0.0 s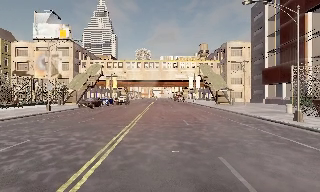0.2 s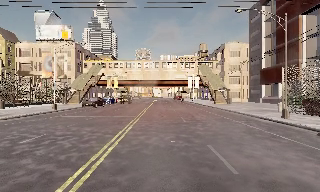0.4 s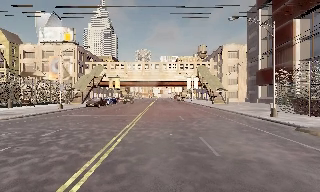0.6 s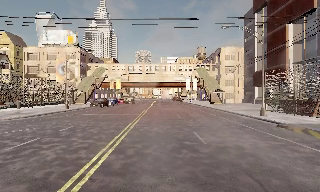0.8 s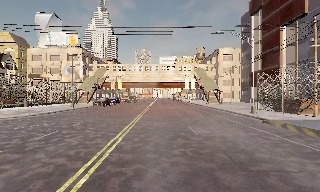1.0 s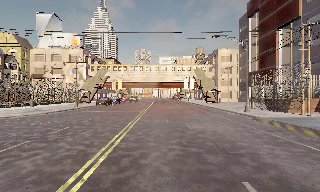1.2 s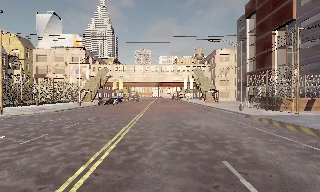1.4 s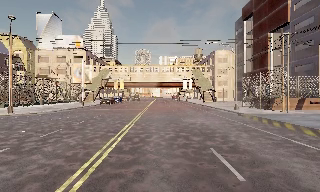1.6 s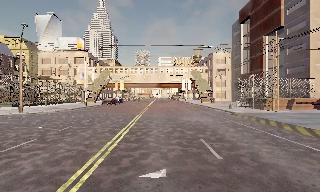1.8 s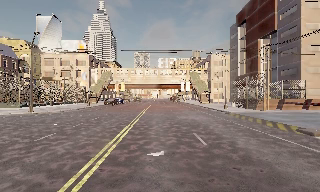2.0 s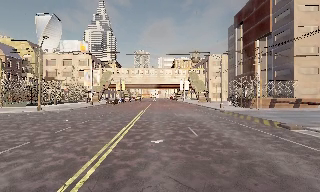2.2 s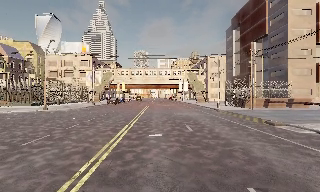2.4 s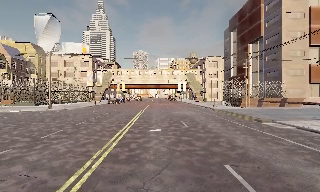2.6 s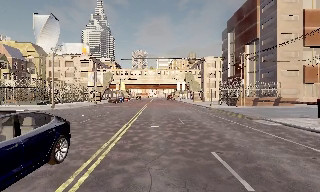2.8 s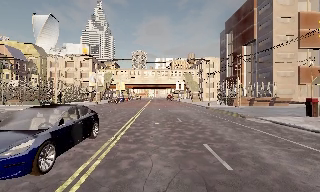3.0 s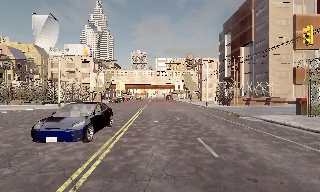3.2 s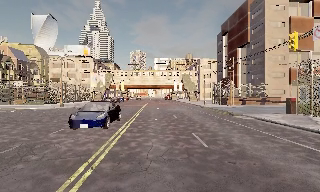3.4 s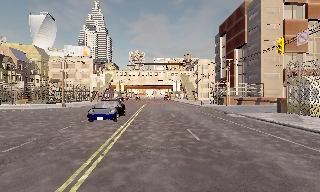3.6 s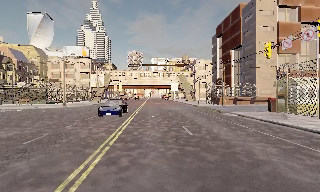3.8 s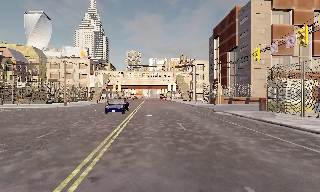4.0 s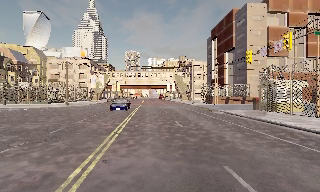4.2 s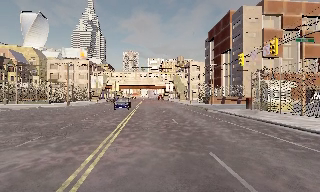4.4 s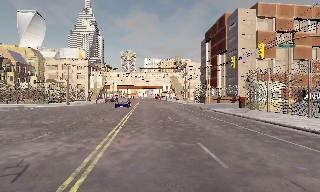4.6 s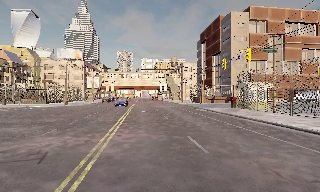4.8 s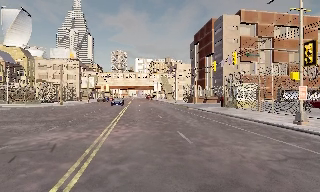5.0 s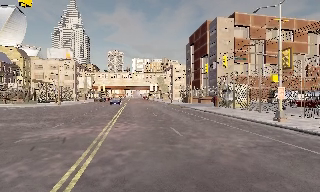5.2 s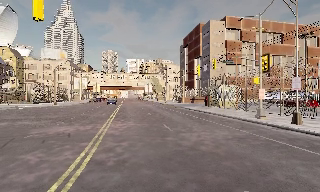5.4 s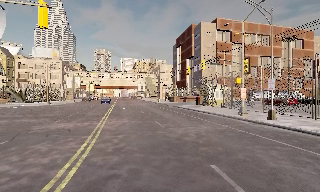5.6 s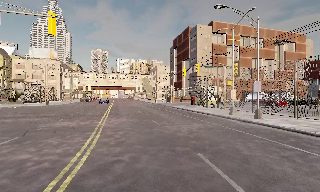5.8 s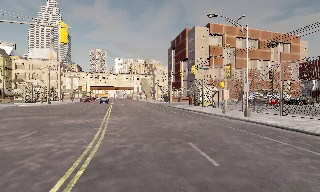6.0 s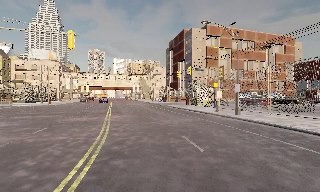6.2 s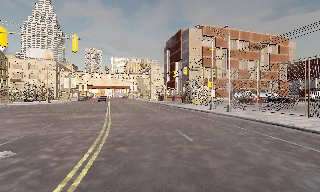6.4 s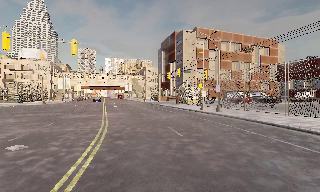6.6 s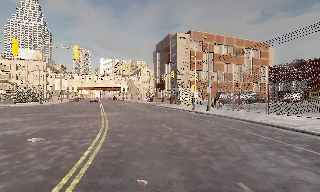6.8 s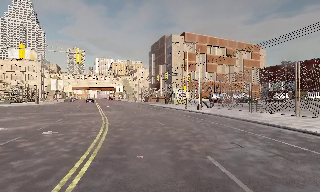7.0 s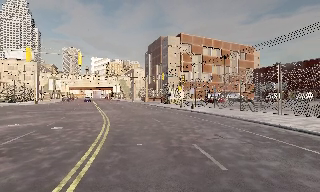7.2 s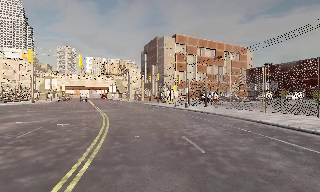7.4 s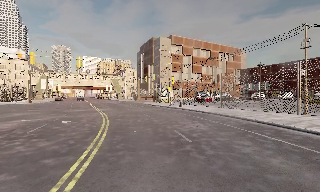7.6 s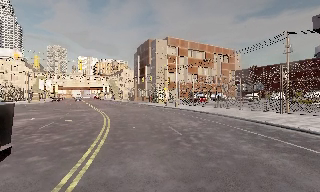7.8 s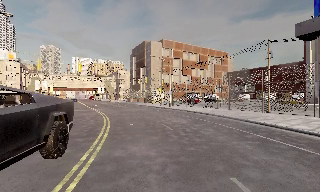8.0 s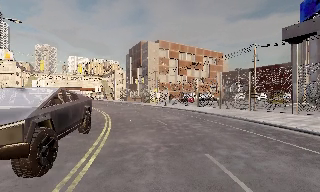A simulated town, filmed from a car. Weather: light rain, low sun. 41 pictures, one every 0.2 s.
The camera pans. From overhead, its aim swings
clockwise.
The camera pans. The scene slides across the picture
to the left.
0.0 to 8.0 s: The scene slides to the left, as the camera pans about 30 degrees to its right. It travels backward, about 45 m.
The film runs backward here.
